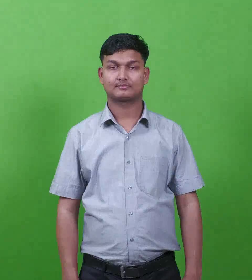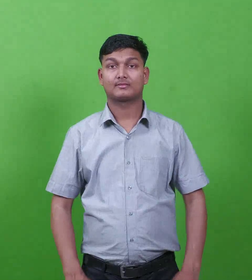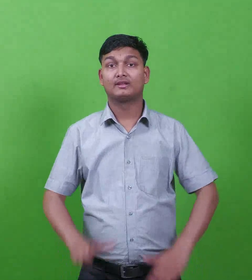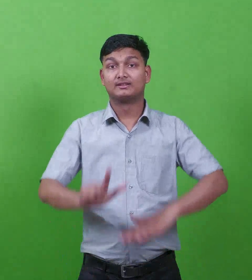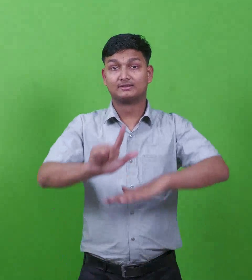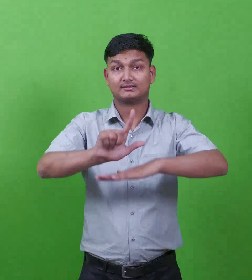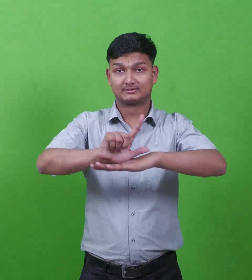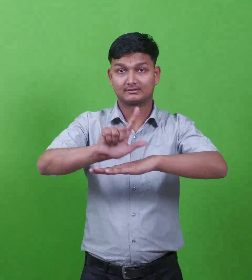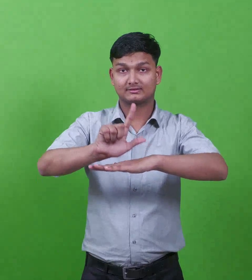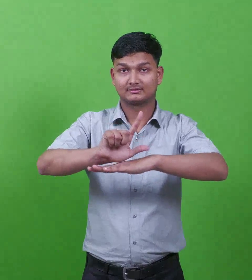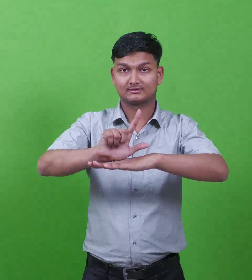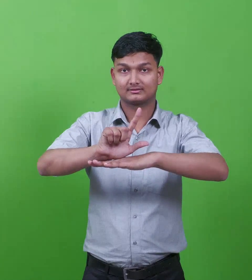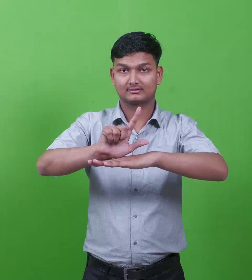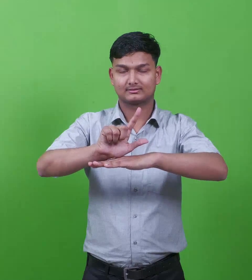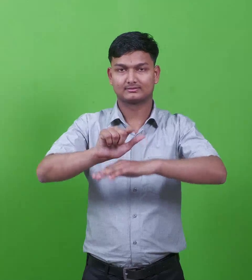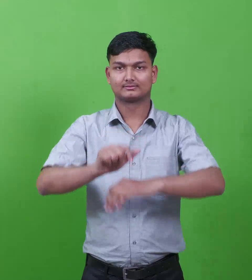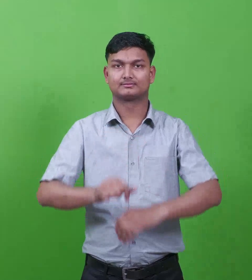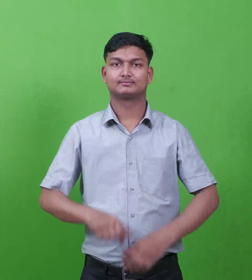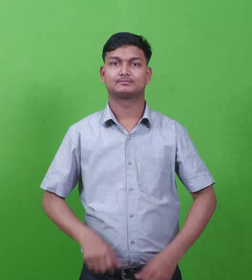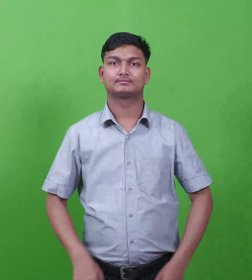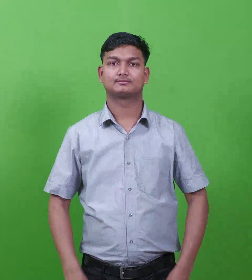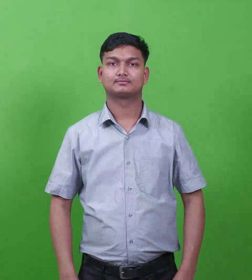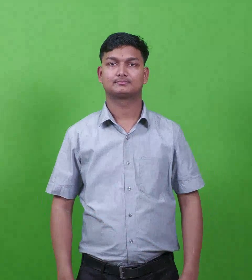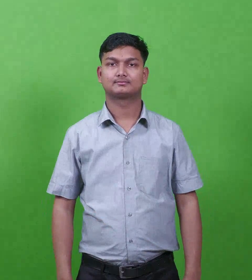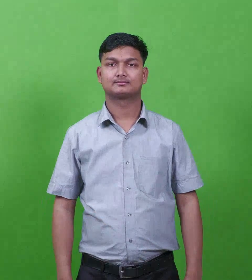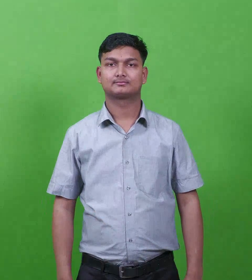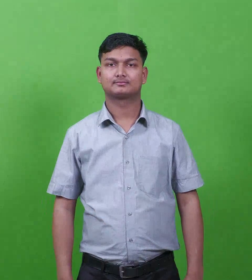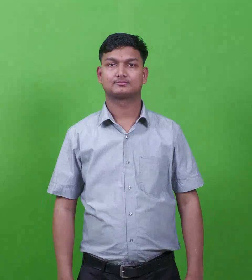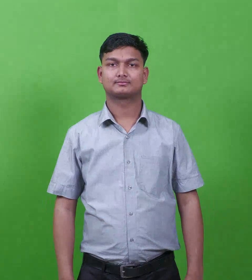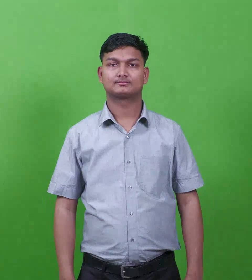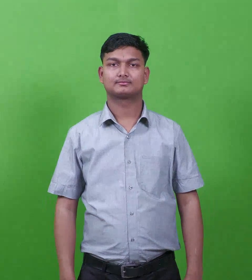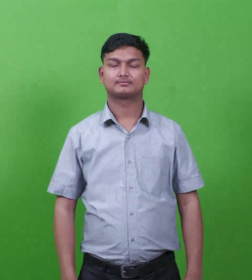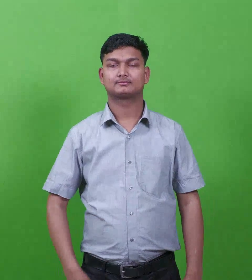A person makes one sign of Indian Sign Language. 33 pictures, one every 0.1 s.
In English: lazarus
